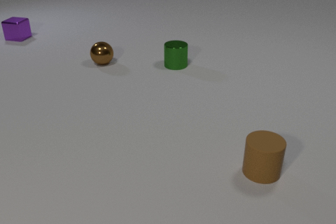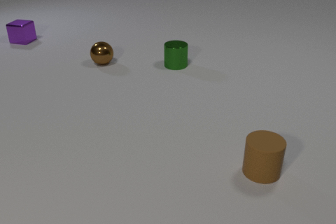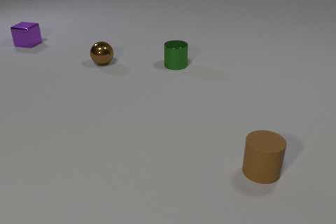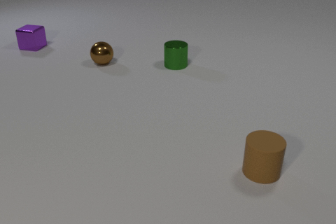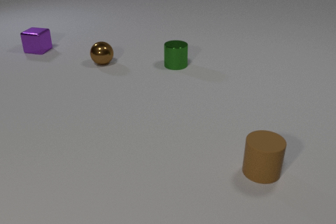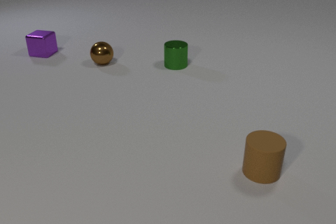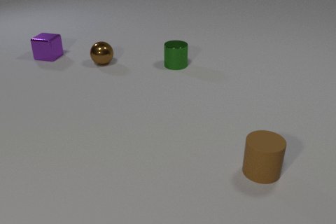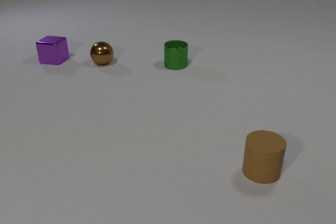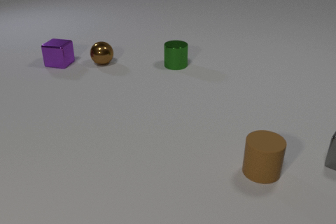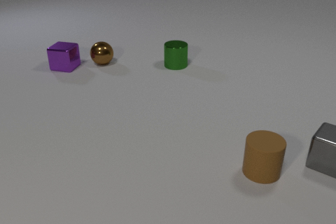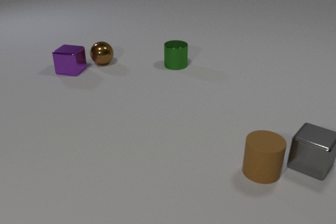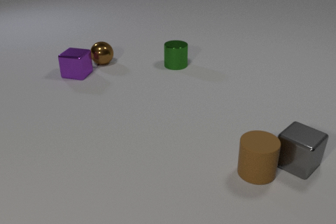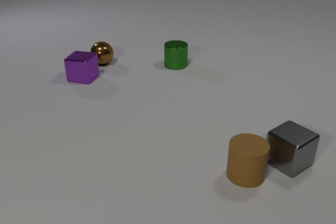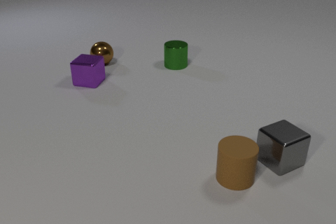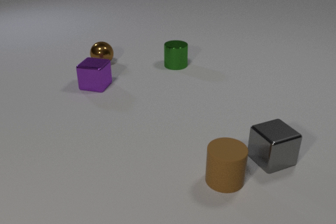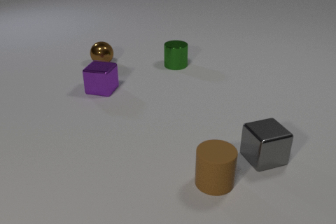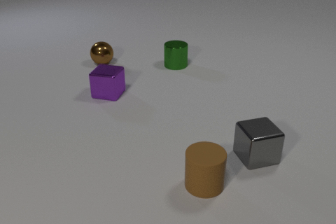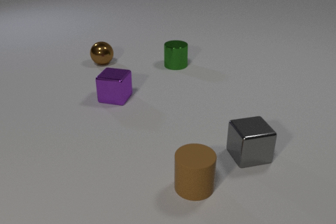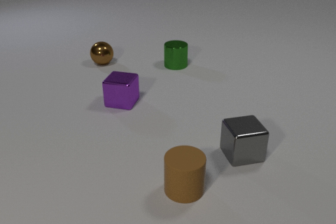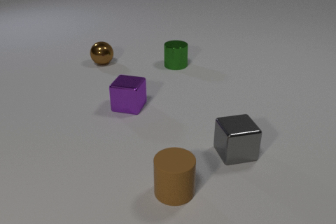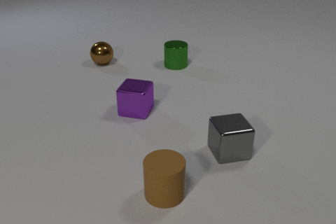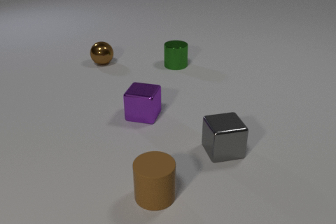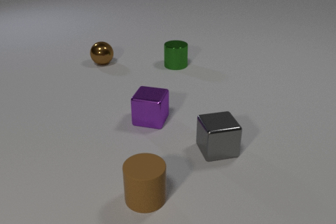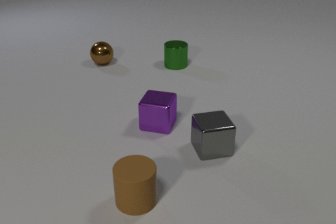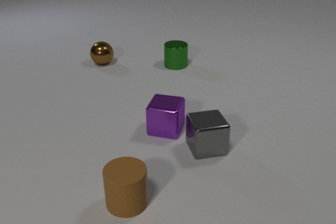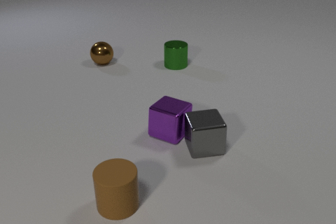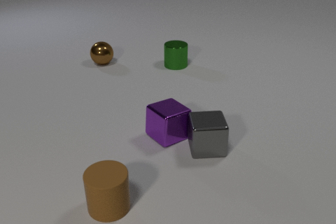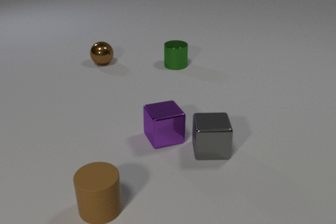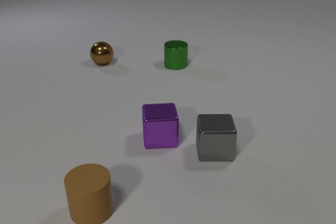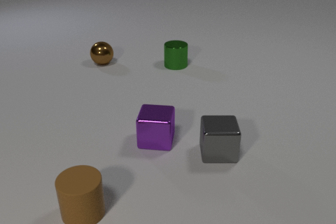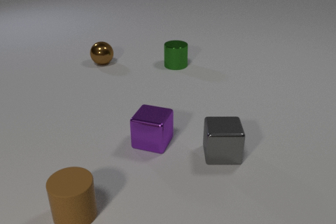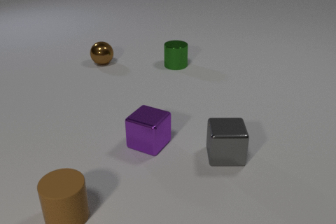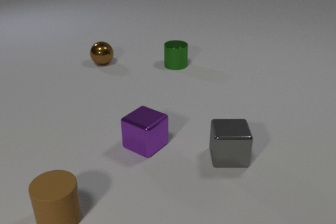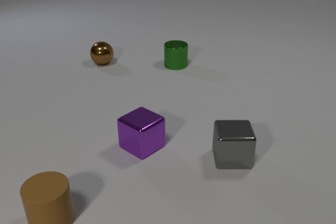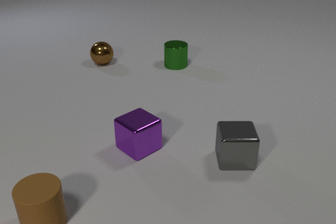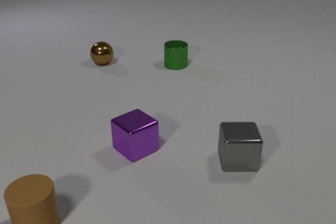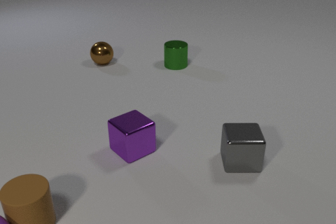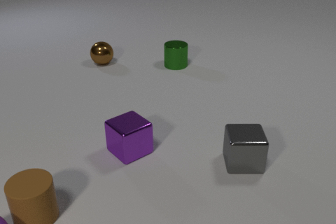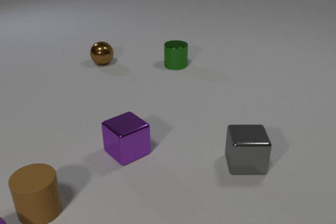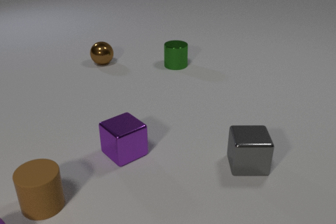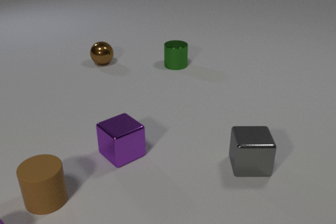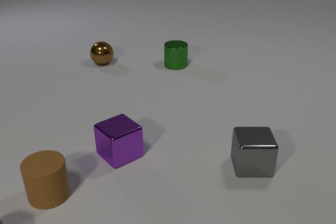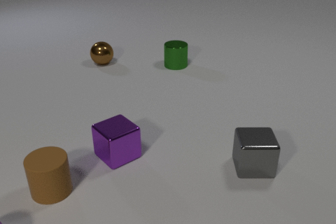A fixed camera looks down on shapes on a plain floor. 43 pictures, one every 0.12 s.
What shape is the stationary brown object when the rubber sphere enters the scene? sphere.
What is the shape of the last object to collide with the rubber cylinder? sphere.
How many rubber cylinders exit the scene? 0.
0.00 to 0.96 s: The gray metal cube comes in at the right edge. The purple metal cube slides toward the camera and to the right.
0.96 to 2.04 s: The gray metal cube slides to the left, spins clockwise seen from above by about 45 degrees, its near face sliding to the left. The brown rubber cylinder slides to the left and toward the camera. The purple metal cube slides toward the camera and to the right. The gray metal cube and the brown rubber cylinder collide.
2.04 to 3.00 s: The gray metal cube slides to the left. The brown rubber cylinder slides to the left. The purple metal cube slides toward the camera and to the right. The gray metal cube and the purple metal cube collide.
3.00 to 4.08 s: The gray metal cube slides to the right and toward the camera. The brown rubber cylinder slides to the left. The purple metal cube slides to the left and toward the camera, spins so that its near face slides to the left, clockwise seen from above.
4.08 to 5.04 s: The gray metal cube slides to the right and toward the camera. The brown rubber cylinder slides away from the camera. The purple rubber sphere comes in at the bottom edge. The purple metal cube slides to the left and toward the camera. The brown rubber cylinder and the purple rubber sphere collide.
